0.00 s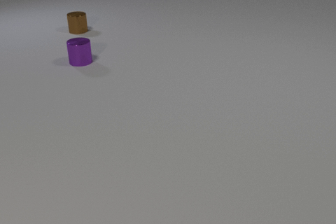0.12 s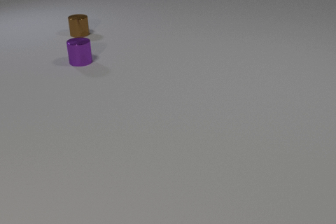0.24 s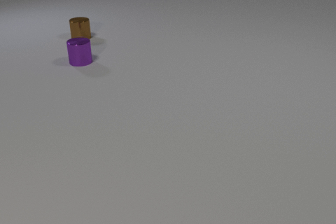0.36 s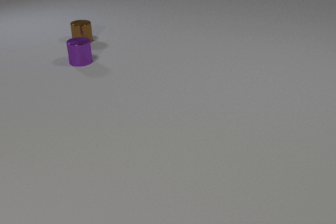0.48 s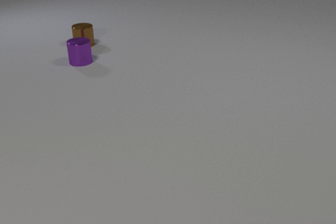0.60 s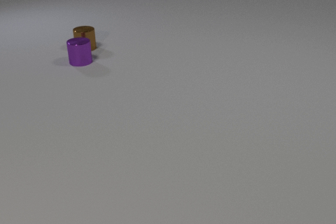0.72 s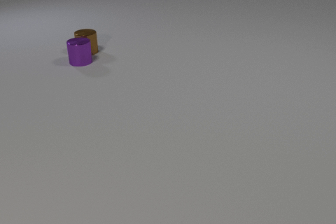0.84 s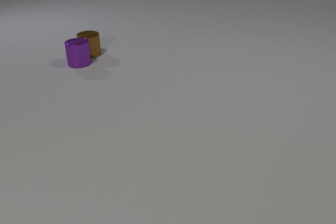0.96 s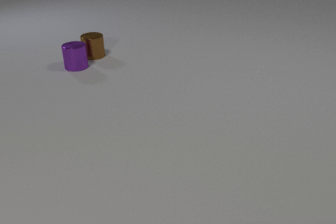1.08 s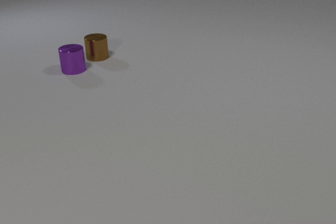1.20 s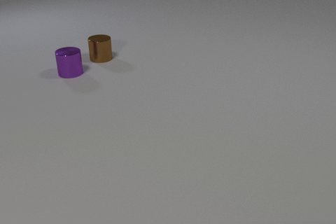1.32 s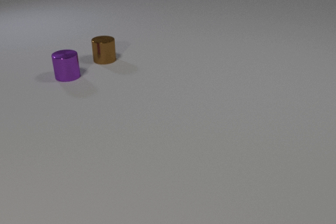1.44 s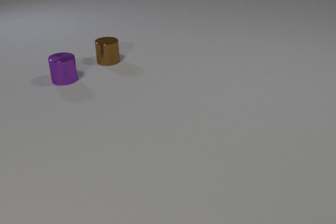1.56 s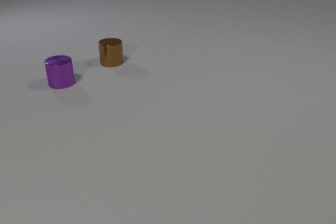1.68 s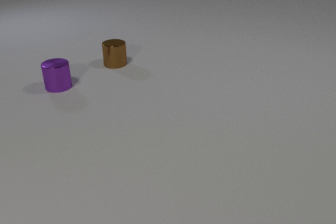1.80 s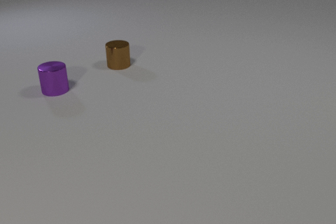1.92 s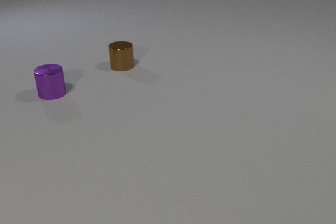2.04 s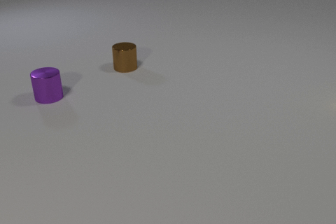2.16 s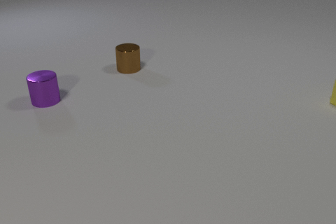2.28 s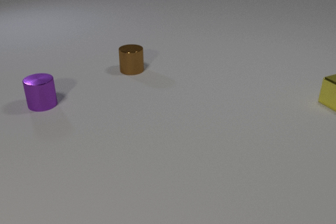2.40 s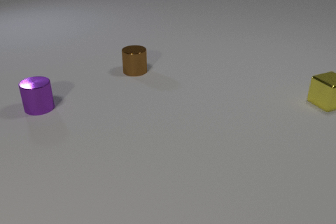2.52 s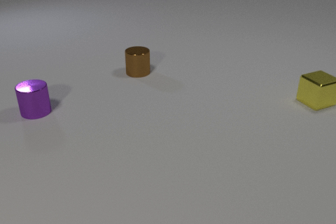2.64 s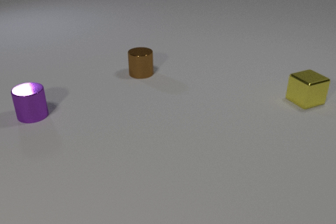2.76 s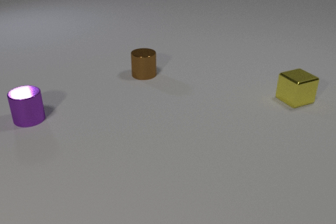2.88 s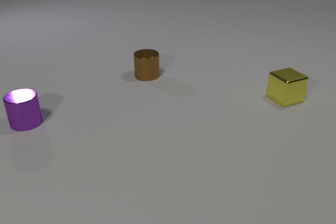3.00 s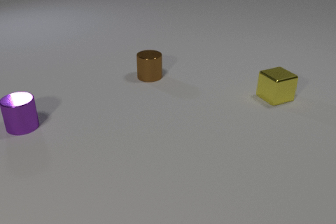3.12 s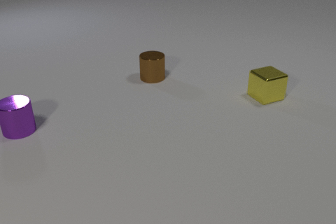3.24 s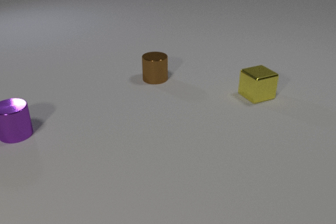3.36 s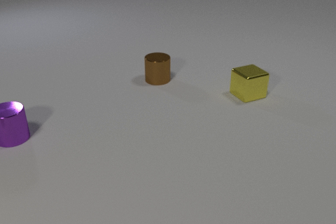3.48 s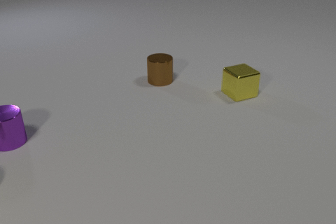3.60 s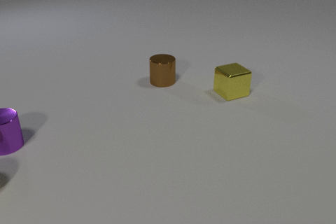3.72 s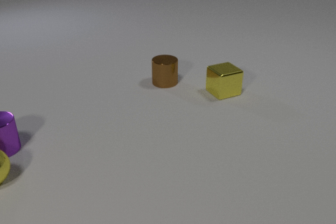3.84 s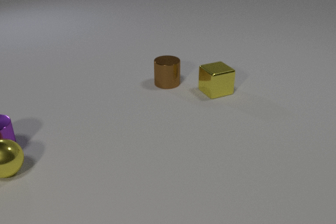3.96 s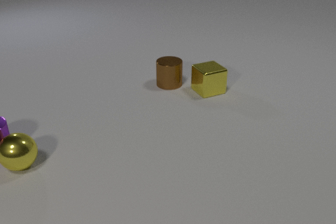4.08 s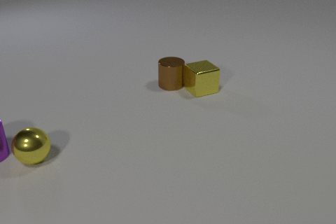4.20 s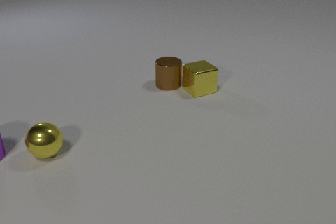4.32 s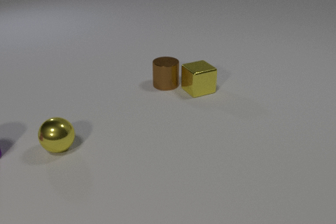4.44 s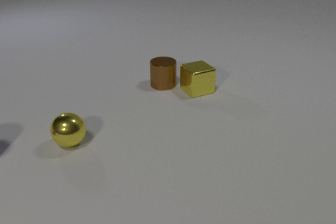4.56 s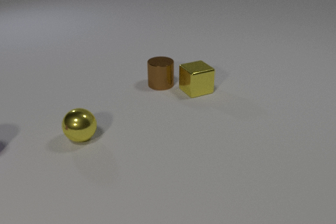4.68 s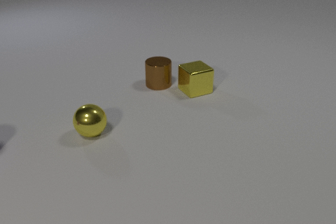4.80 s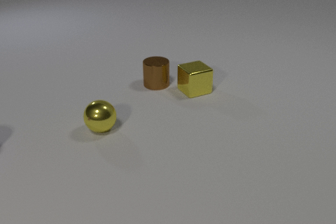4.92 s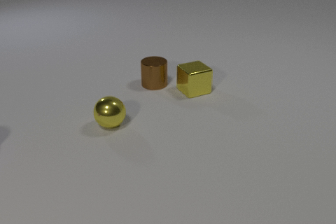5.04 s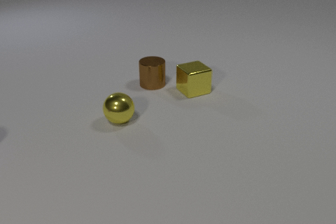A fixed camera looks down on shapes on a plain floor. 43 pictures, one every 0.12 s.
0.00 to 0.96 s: The brown metal cylinder slides toward the camera. The purple metal cylinder slides toward the camera. The brown metal cylinder and the purple metal cylinder collide.
0.96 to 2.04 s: The brown metal cylinder slides toward the camera and to the right. The purple metal cylinder slides toward the camera and to the left.
2.04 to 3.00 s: The brown metal cylinder slides to the right and toward the camera. The purple metal cylinder slides toward the camera and to the left. The yellow metal cube comes in at the right edge, slides to the left.
3.00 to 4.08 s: The brown metal cylinder slides to the right and toward the camera. The purple metal cylinder slides toward the camera and to the left. The yellow metal cube slides to the left. The yellow metal sphere comes in at the left edge, rolls to the right and away from the camera. The purple metal cylinder and the yellow metal sphere collide. The brown metal cylinder and the yellow metal cube collide.
4.08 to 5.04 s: The brown metal cylinder slides to the left. The purple metal cylinder slides to the left, leaves at the left edge. The yellow metal cube slides to the left. The yellow metal sphere rolls to the right and away from the camera.
How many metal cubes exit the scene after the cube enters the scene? 0.
How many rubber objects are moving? 0.
How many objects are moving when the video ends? 3.
